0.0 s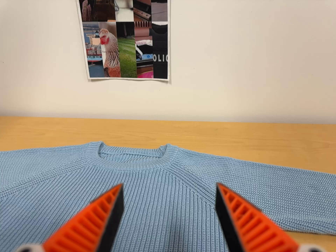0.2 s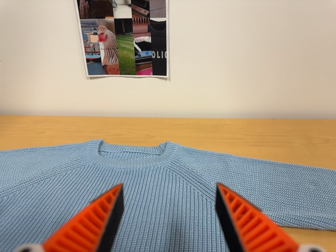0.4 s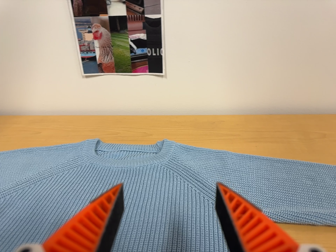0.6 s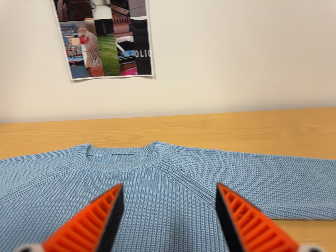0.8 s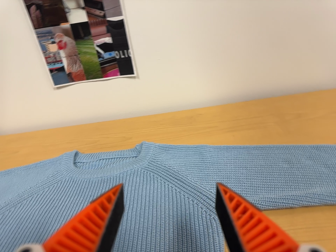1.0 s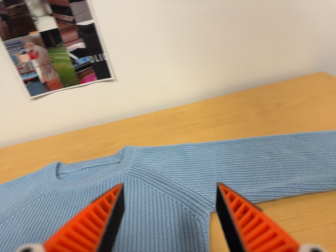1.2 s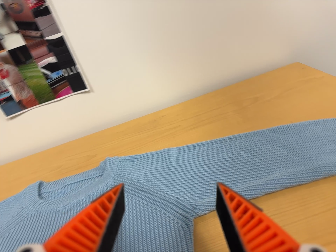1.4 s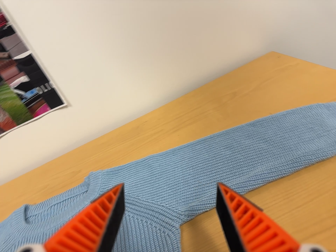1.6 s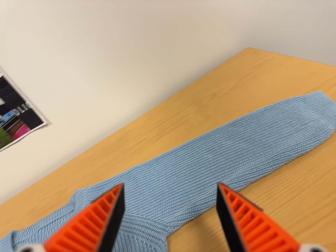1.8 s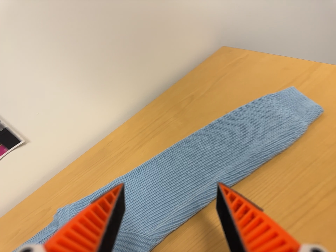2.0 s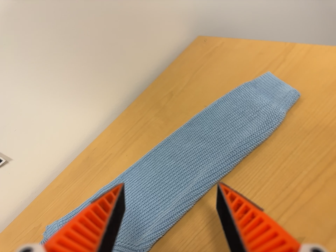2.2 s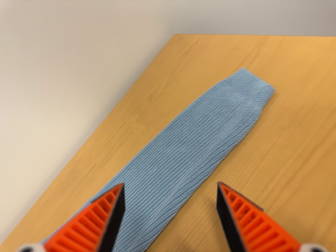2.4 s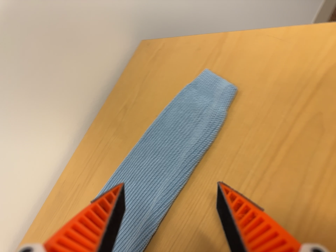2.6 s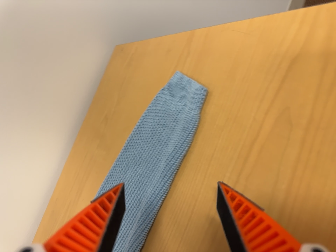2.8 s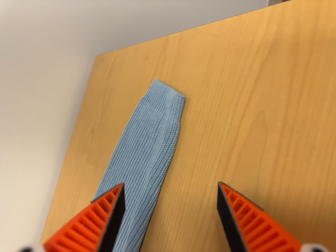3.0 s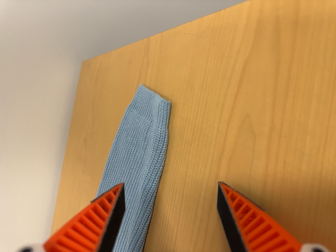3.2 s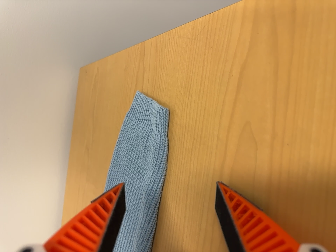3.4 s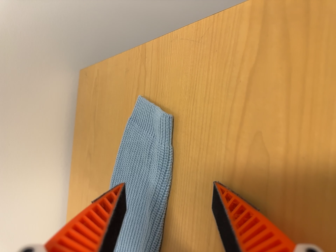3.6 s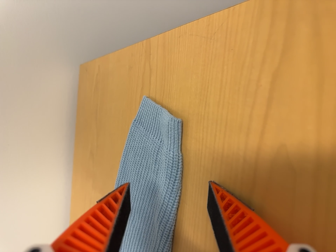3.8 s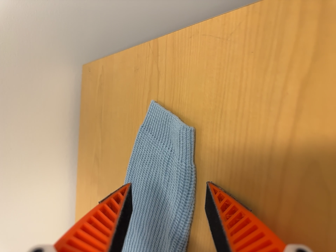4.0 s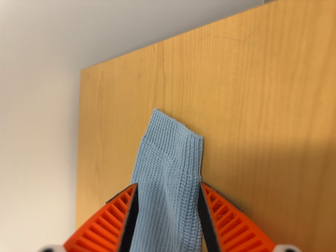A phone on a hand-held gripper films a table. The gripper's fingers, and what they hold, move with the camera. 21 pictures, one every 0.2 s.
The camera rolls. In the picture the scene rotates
counterclockwise.
0.0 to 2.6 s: The scene slides to the left, as the camera pans about 15 degrees to its right. It travels to its right and toward the top of its view, about 32 cm, so close, fixed things drift to the left. It rolls about its line of sight by about 70 degrees, and the scene rotates counterclockwise.
2.6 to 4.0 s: The camera travels forward and toward the top of its view, about 14 cm, so what stands in front looms larger. It rolls about its line of sight by about 20 degrees, and the scene rotates counterclockwise.
The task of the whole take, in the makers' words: right arm across.
The film runs forward here.
